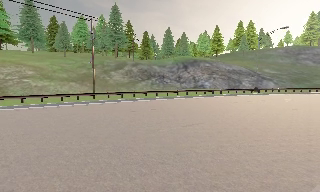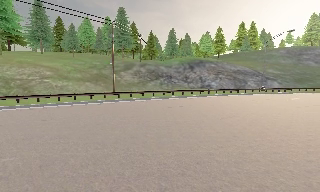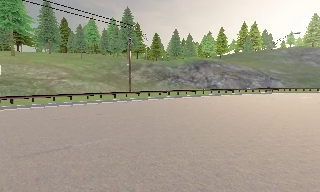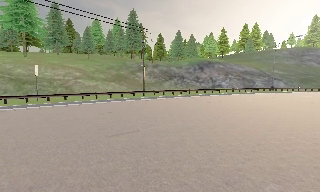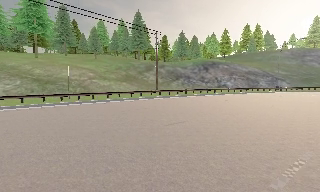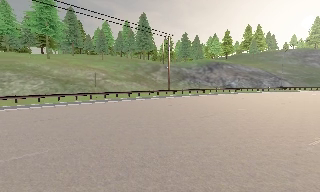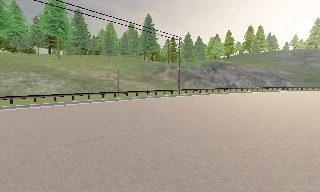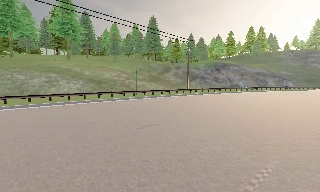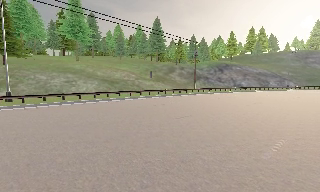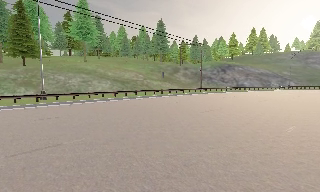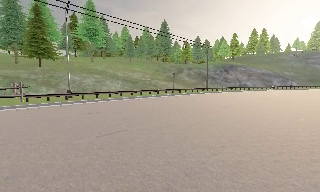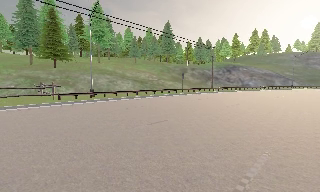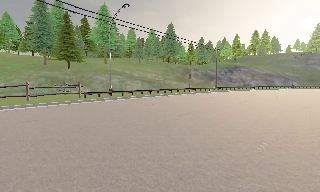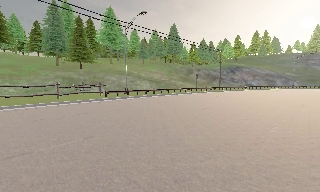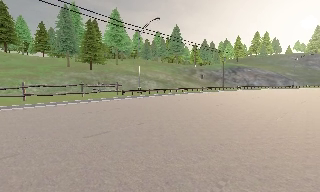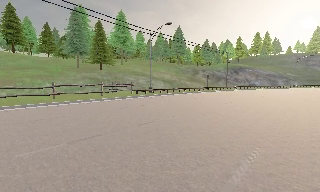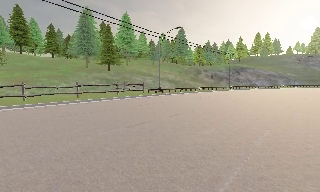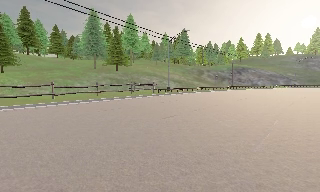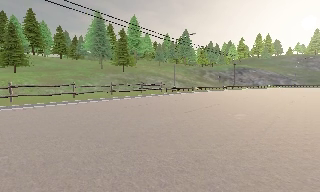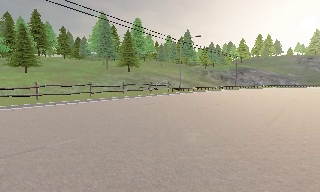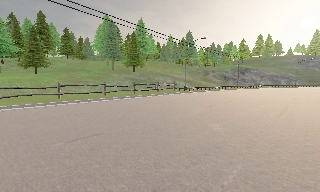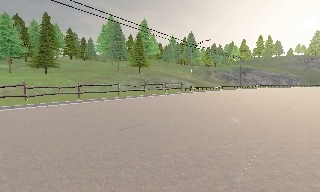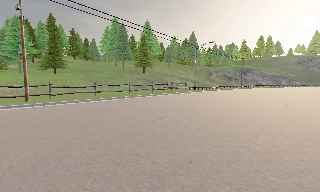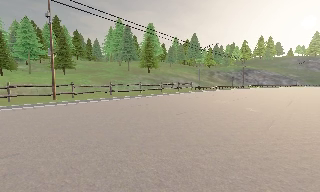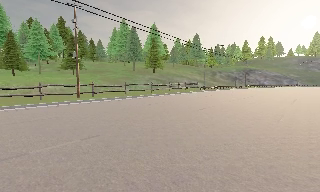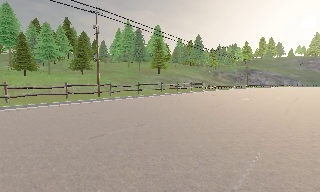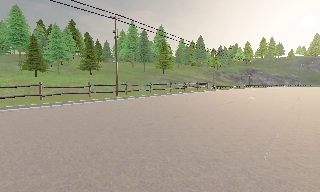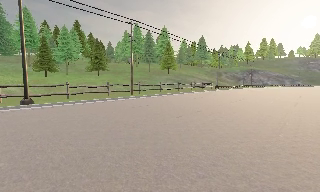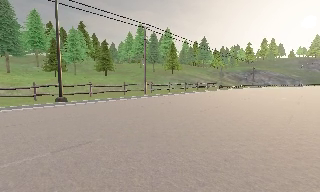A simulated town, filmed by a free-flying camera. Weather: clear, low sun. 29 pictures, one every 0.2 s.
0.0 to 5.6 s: The camera travels to its left and backward, about 50 m, so close, fixed things drift to the right.
The film runs forward here.
